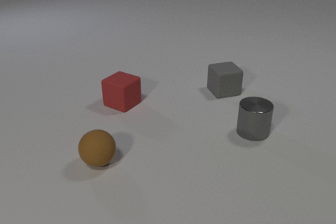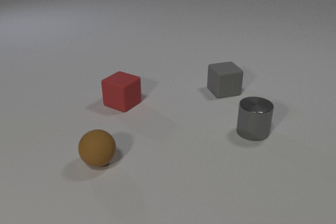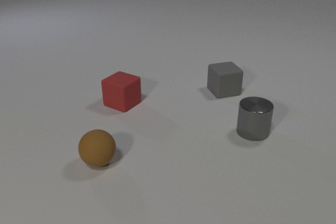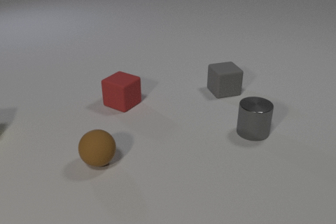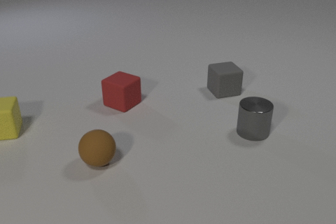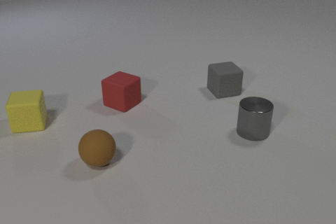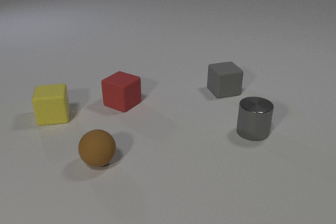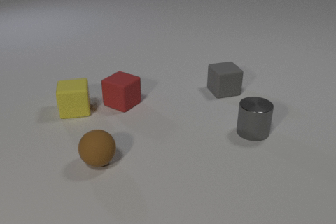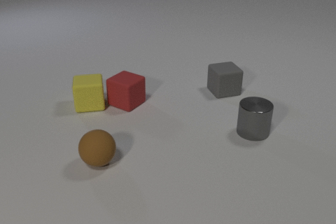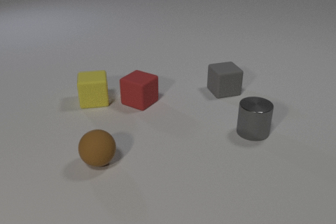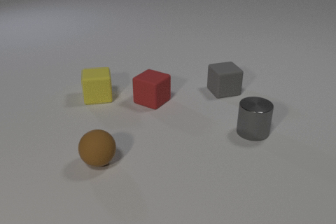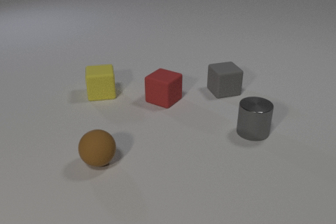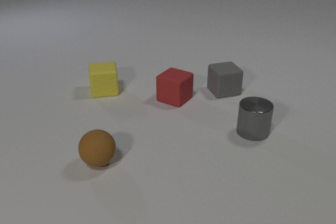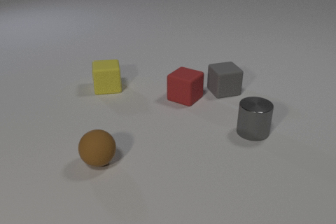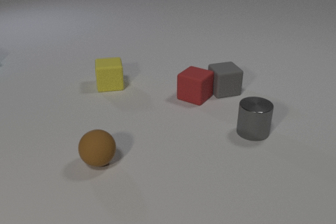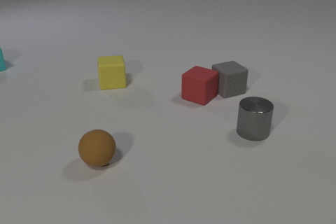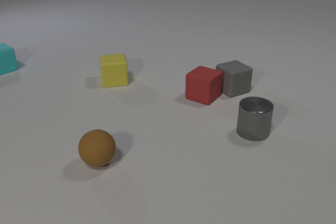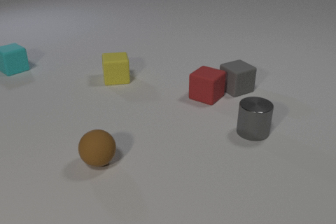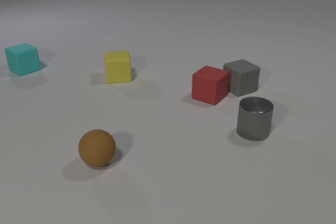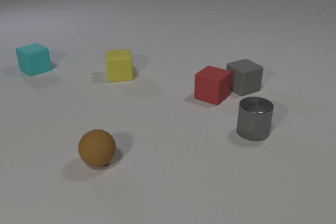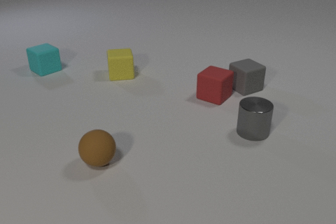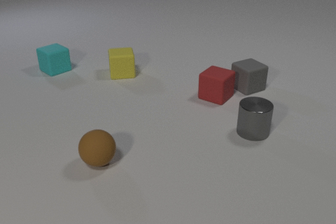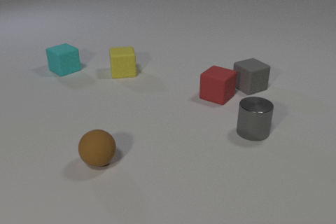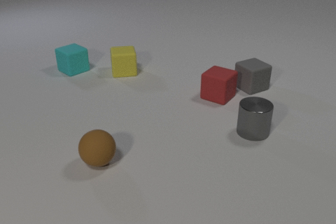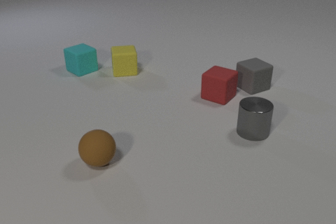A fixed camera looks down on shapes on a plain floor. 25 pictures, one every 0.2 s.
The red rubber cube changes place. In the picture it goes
to the right.
0.0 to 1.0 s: The yellow rubber cube comes in at the left edge, slides to the right.
1.0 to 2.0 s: The yellow rubber cube slides to the right and away from the camera. The red rubber cube slides to the right. The yellow rubber cube and the red rubber cube collide.
2.0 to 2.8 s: The yellow rubber cube slides away from the camera and to the right. The red rubber cube slides to the right. The red rubber cube and the gray rubber cube collide.
2.8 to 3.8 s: The yellow rubber cube slides away from the camera and to the right. The red rubber cube slides to the right. The cyan rubber cube comes in at the left edge, slides to the right and toward the camera. The gray rubber cube slides to the right and away from the camera.
3.8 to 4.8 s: The yellow rubber cube slides away from the camera and to the right. The red rubber cube slides to the right. The cyan rubber cube slides to the right. The gray rubber cube slides to the right.
How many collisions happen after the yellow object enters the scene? 2.
What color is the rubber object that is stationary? brown.
What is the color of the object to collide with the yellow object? red.
